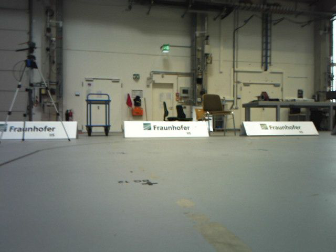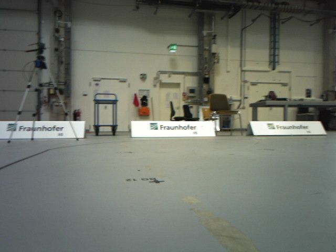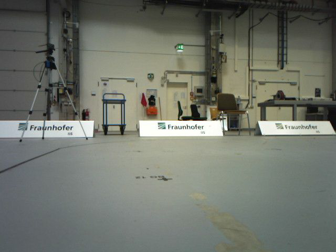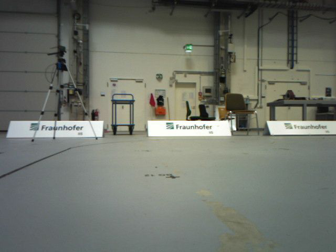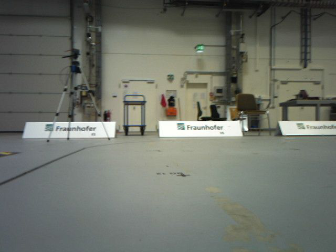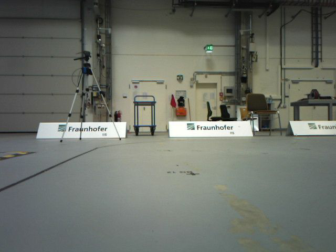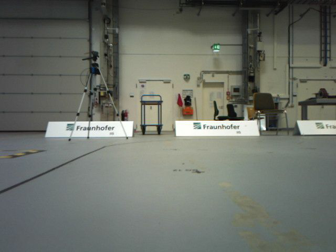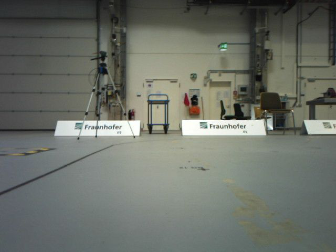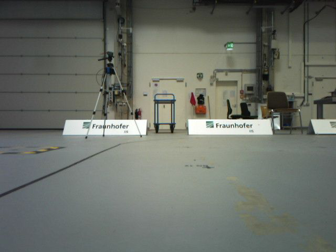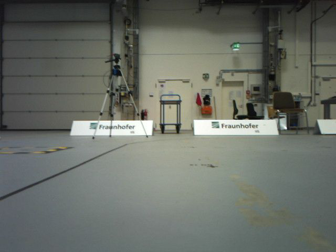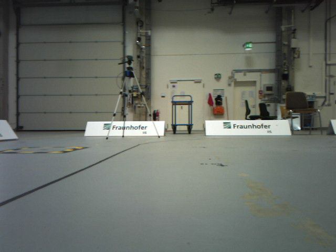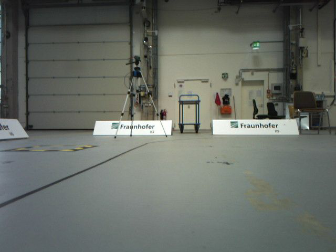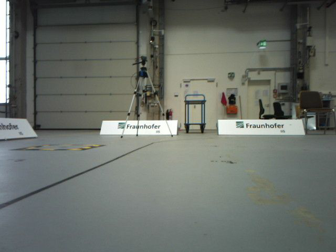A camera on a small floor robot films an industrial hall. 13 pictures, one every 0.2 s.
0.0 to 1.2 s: The camera pans to its left, which is counterclockwise from overhead, by about 10 degrees. It travels backward, about 0.2 m, so what stands in front gets smaller.
1.2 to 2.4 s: The camera travels backward, about 0.2 m, so what stands in front gets smaller.
The film runs backward here.
